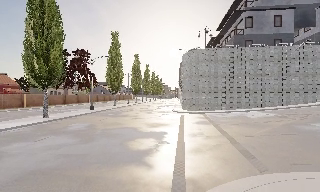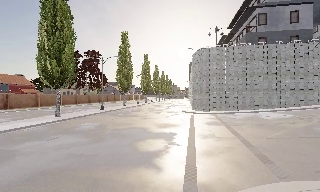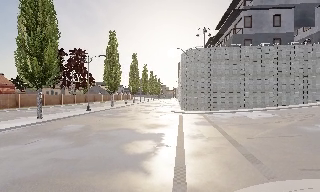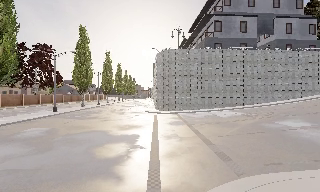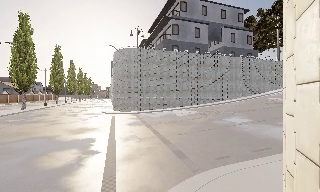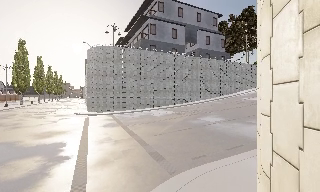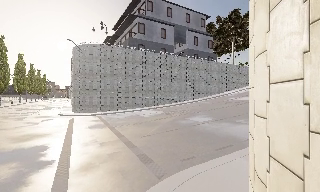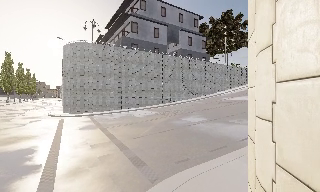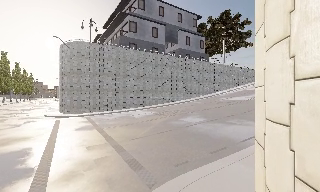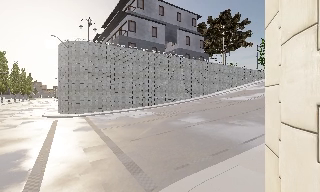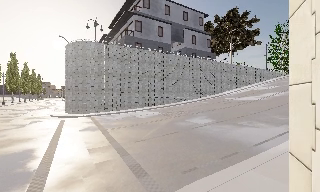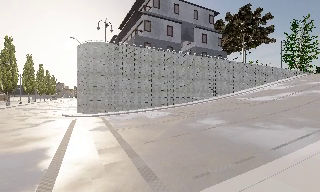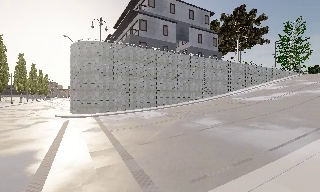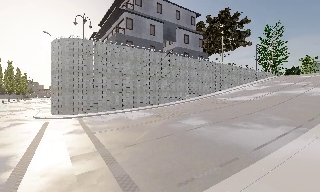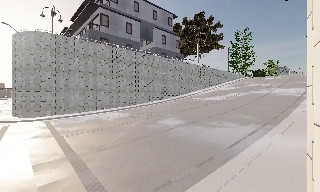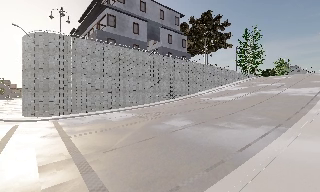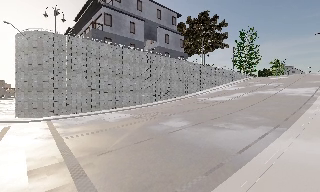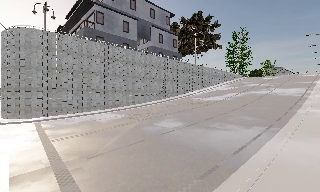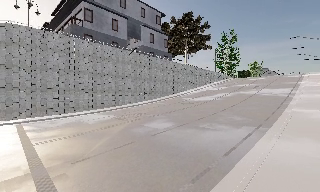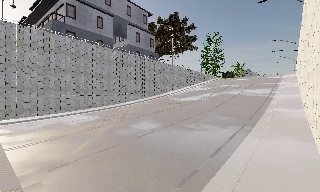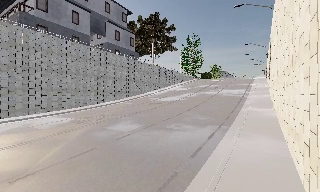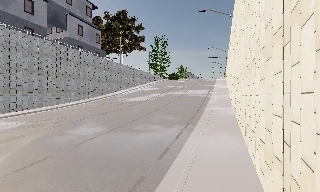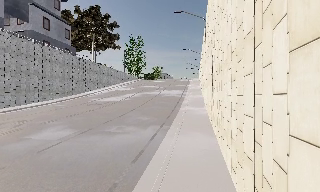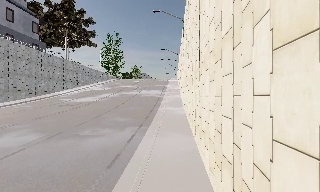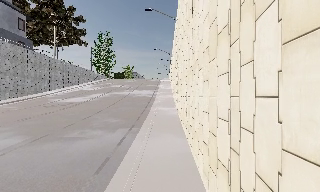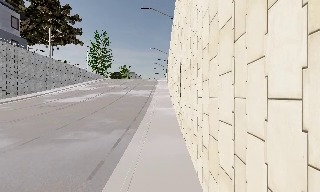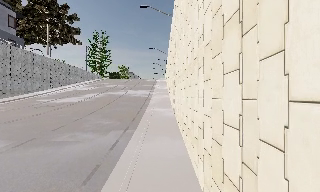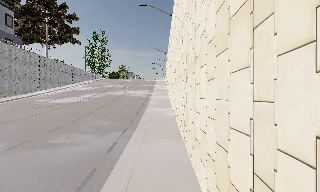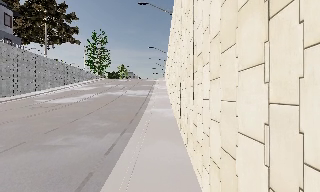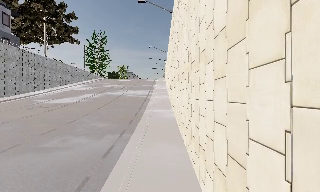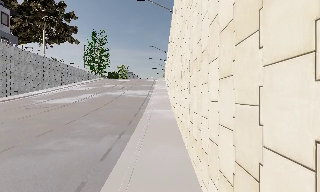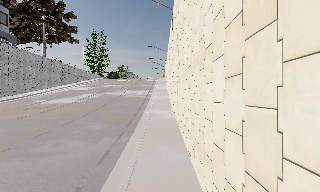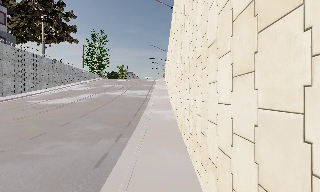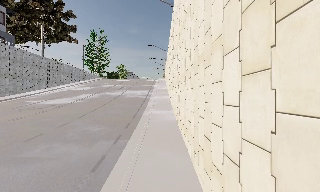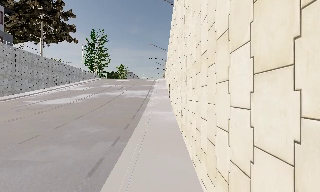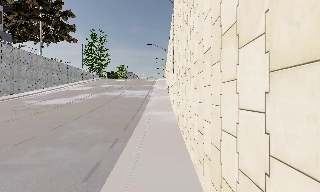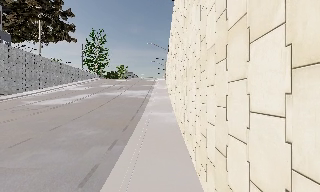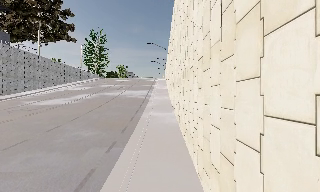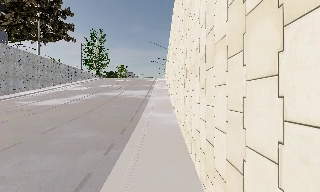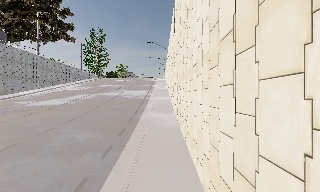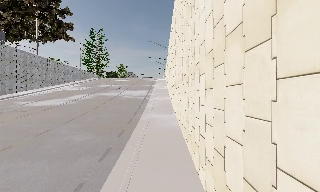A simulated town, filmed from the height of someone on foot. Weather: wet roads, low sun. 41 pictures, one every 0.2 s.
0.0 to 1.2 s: The scene slides to the left, as the camera pans about 35 degrees to its right. It travels forward, about 1.5 m.
1.2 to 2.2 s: The camera travels forward, about 1 m, so what stands in front looms larger.
2.2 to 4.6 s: The camera swings to its right by about 60 degrees, and the scene slides to the left. It travels forward, about 2.5 m.
4.6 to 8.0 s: The camera travels forward, about 3.5 m, so what stands in front looms larger.
The film runs forward here.
